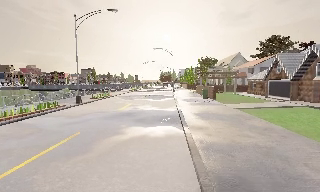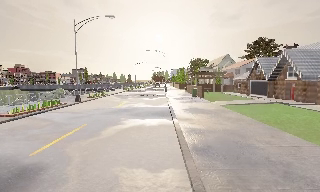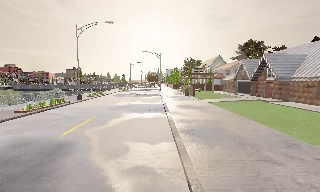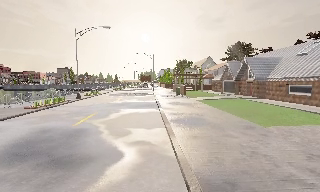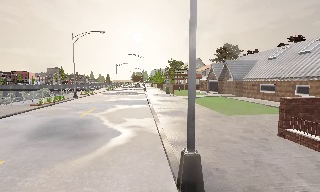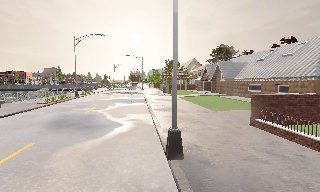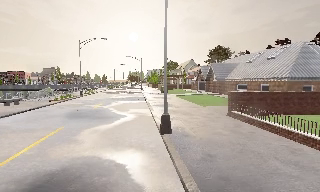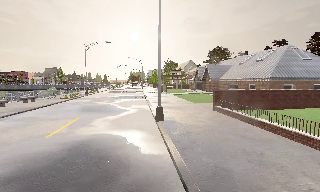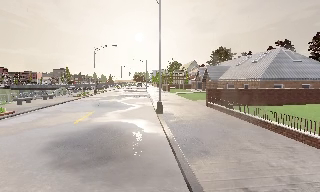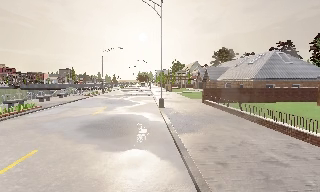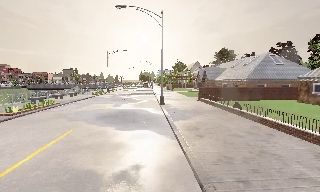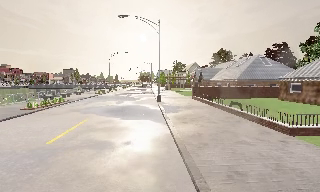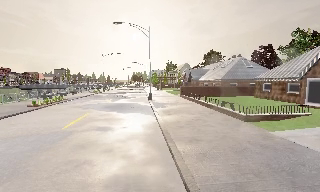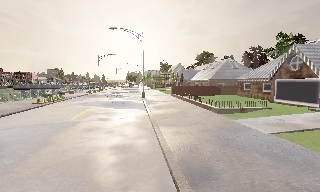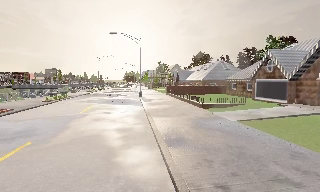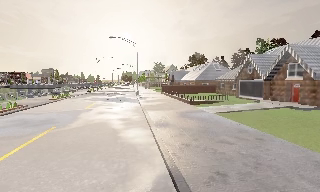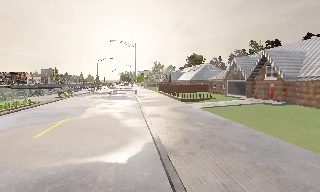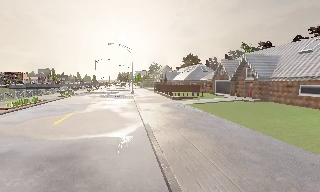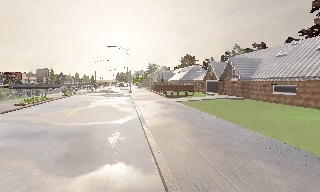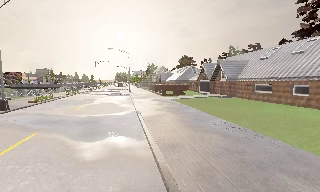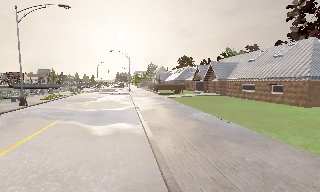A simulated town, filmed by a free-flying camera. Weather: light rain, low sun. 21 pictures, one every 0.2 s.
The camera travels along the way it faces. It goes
backward.
0.0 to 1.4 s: The camera swings to its right by about 10 degrees, and the scene slides to the left. It travels backward, about 12 m, so what stands in front gets smaller.
1.4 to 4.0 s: The camera travels backward, about 25 m, so what stands in front gets smaller.
The film runs backward here.
